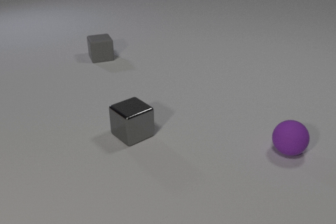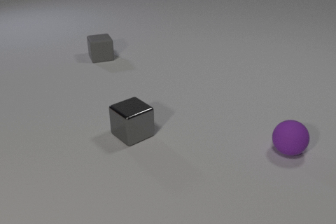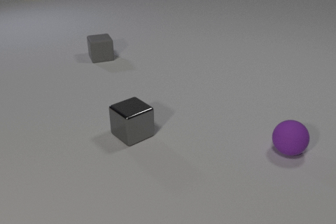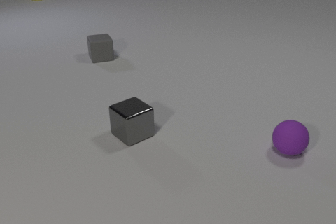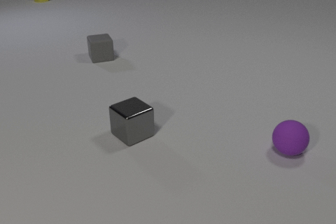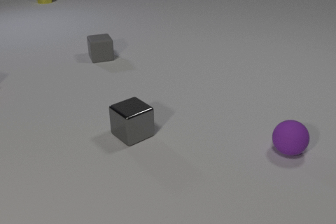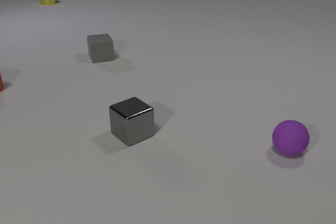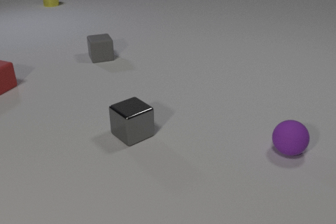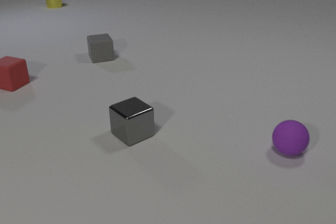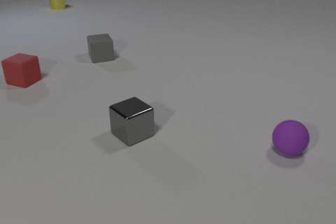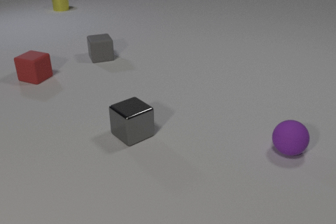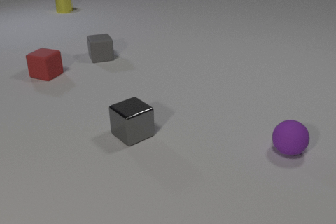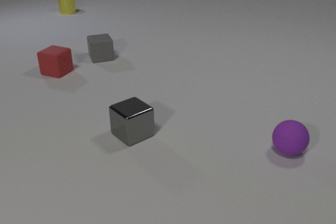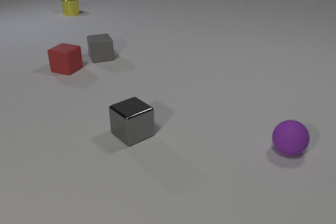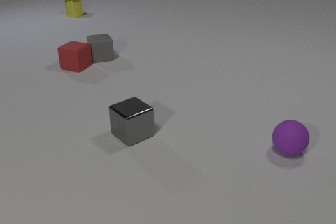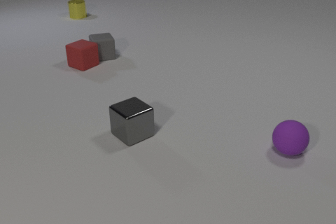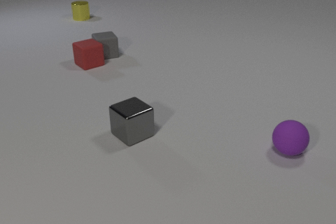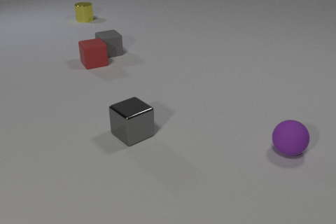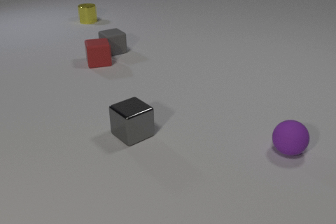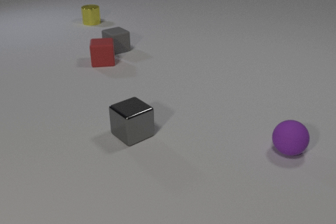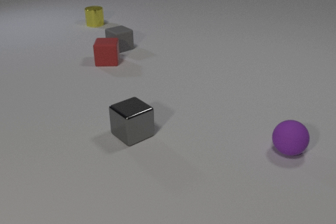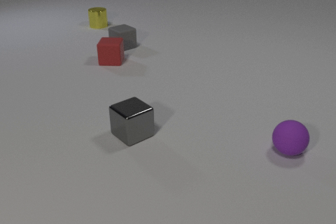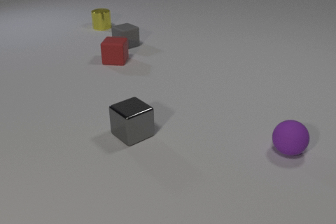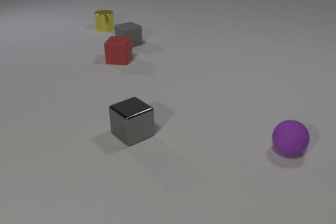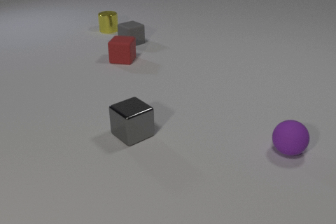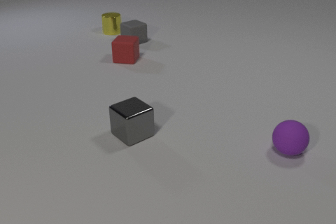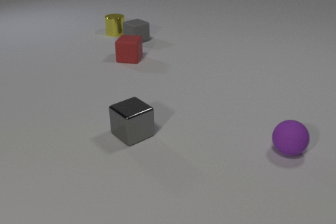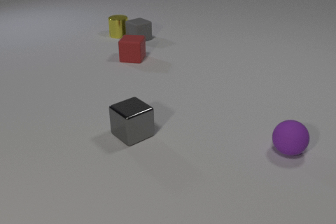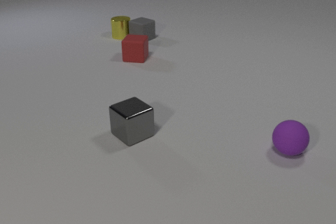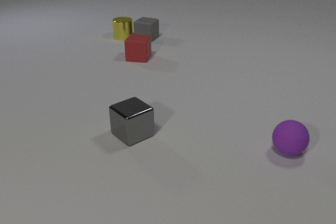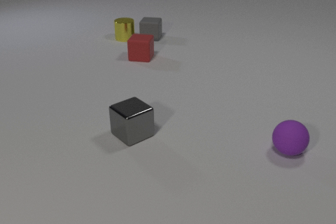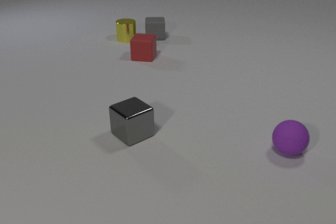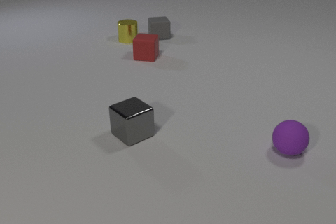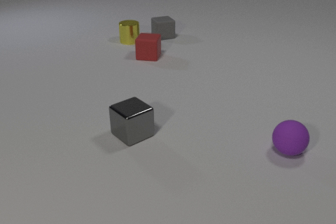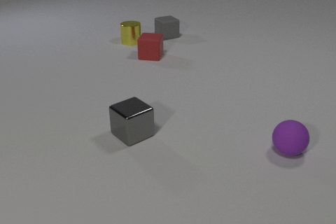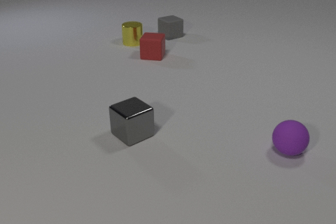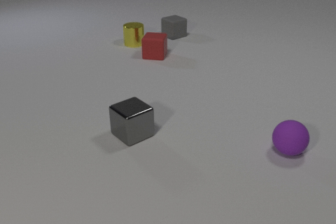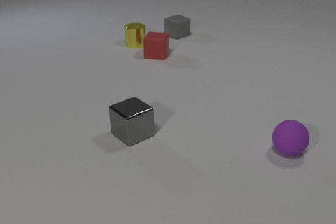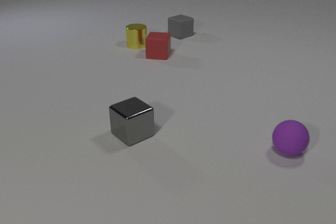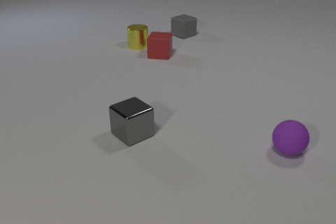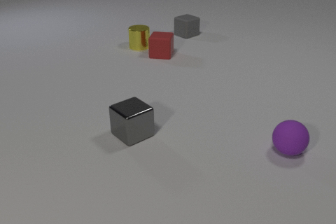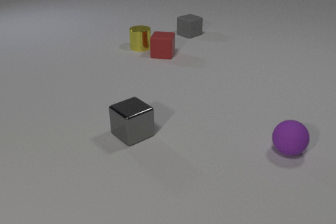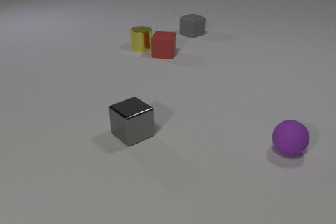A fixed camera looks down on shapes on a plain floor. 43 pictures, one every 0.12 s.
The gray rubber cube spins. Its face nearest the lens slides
to the right.
The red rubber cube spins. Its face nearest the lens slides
to the left.
0.00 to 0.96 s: The red rubber cube comes in at the left edge, slides to the right. The yellow metal cylinder comes in at the top edge, slides toward the camera and to the right.
0.96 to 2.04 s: The red rubber cube slides to the right, spins clockwise seen from above by about 45 degrees, its near face sliding to the left. The gray rubber cube slides away from the camera and to the right. The yellow metal cylinder slides toward the camera and to the right. The red rubber cube and the gray rubber cube collide.
2.04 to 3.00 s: The red rubber cube slides to the right, spins clockwise seen from above by about 30 degrees, its near face sliding to the left. The gray rubber cube slides away from the camera and to the right. The yellow metal cylinder slides toward the camera and to the right.
3.00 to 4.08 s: The red rubber cube slides to the right. The gray rubber cube slides to the right and away from the camera, spins so that its near face slides to the right, counterclockwise seen from above. The yellow metal cylinder slides toward the camera and to the right. The gray rubber cube and the yellow metal cylinder collide.
4.08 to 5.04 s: The red rubber cube slides to the right. The gray rubber cube slides to the right. The yellow metal cylinder slides toward the camera and to the right.
What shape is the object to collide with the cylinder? cube.
Are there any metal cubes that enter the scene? no.
What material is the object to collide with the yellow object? rubber.
